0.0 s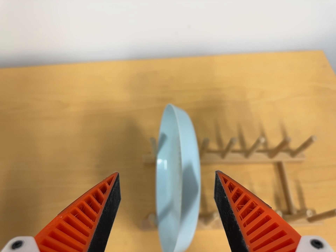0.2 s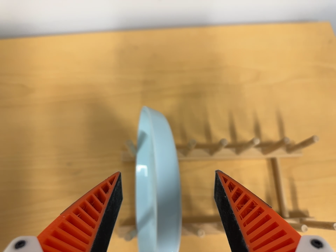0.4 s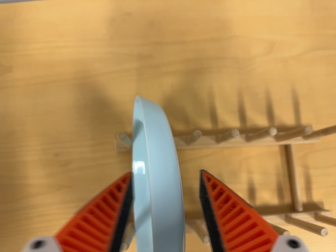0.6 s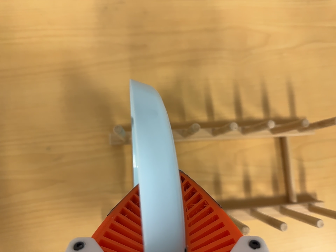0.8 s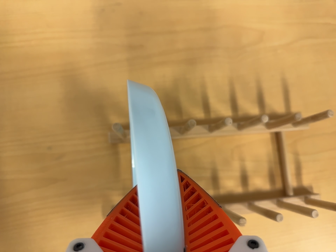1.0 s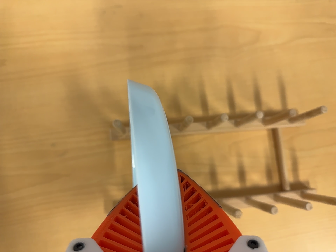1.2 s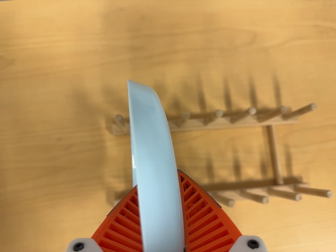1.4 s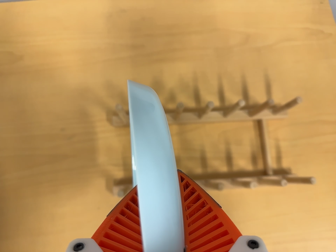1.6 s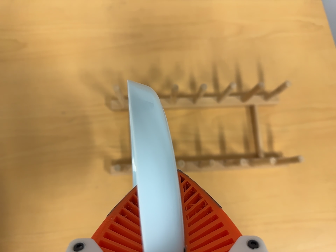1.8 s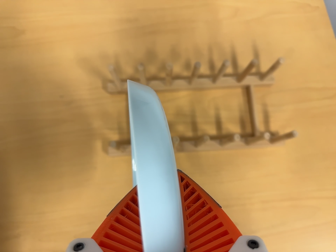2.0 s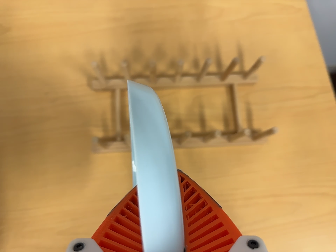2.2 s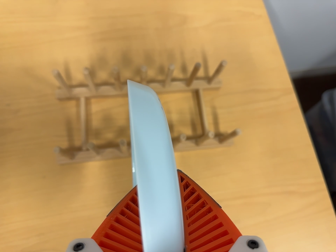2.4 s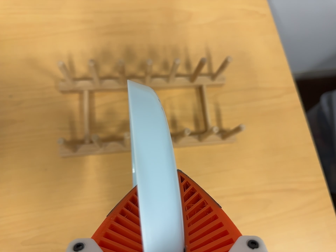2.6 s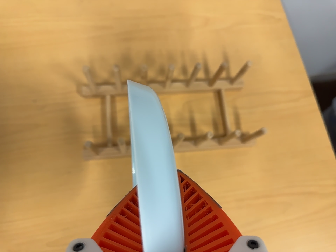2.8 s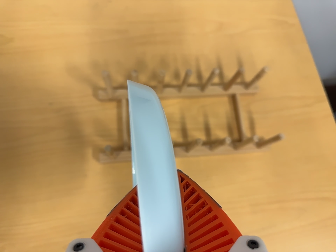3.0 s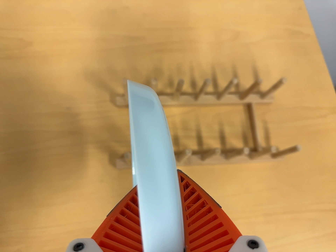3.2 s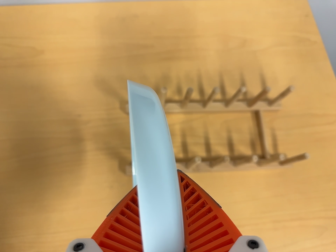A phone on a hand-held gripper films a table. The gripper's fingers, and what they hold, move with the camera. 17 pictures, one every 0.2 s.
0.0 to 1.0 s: The camera travels forward and toward the top of its view, about 12 cm, so what stands in front looms larger. Its aim tips toward the bottom of its view by about 20 degrees.
1.0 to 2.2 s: The camera travels toward the bottom of its view, backward and to its right, about 14 cm.
2.2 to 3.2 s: The camera travels to its left, about 9 cm, so close, fixed things drift to the right.
The film runs backward here.
